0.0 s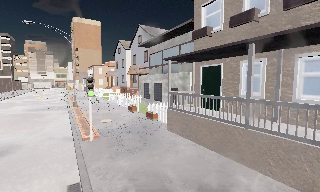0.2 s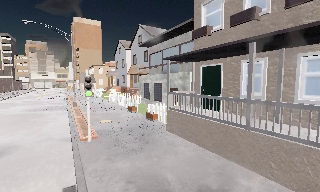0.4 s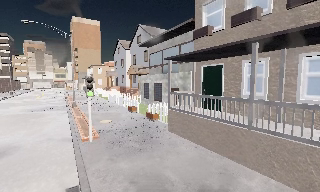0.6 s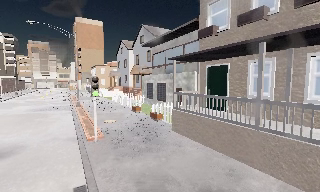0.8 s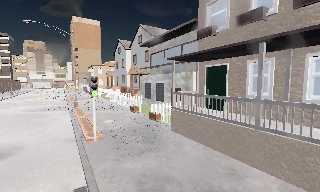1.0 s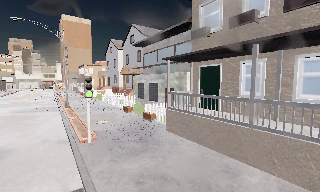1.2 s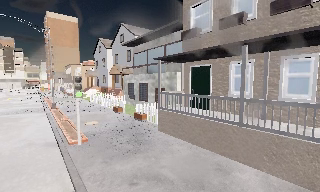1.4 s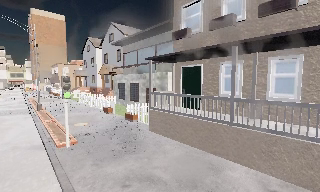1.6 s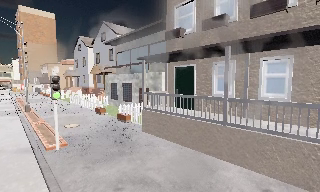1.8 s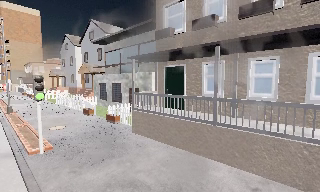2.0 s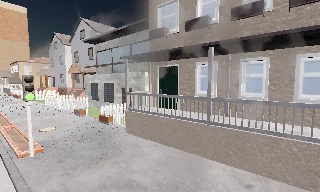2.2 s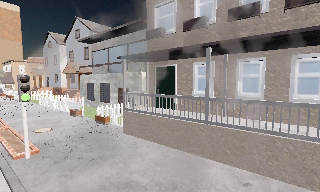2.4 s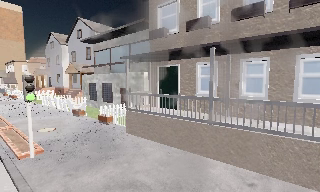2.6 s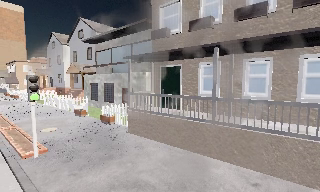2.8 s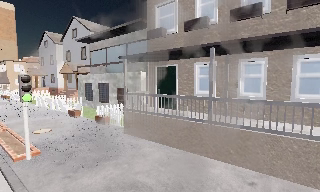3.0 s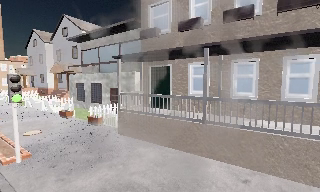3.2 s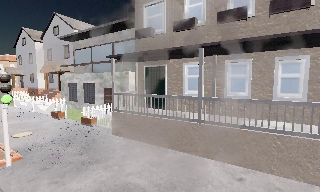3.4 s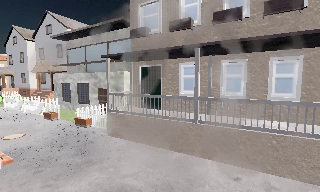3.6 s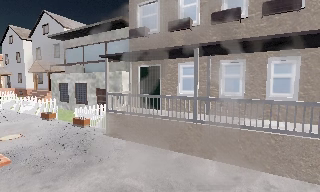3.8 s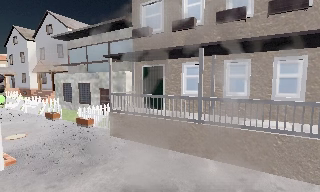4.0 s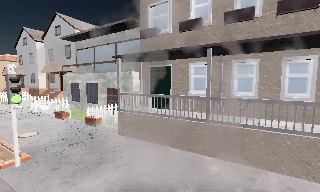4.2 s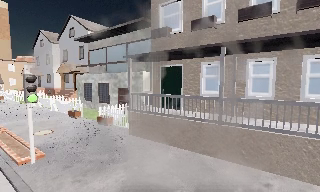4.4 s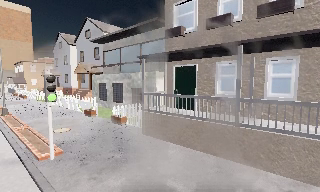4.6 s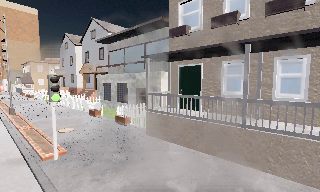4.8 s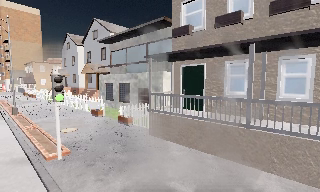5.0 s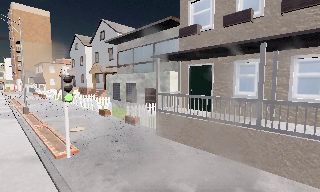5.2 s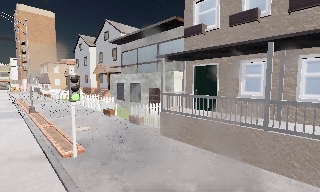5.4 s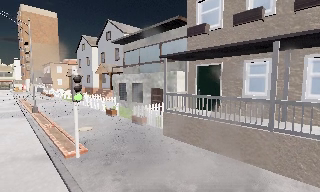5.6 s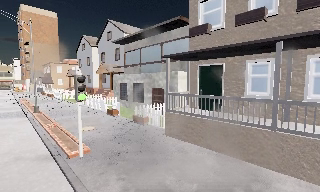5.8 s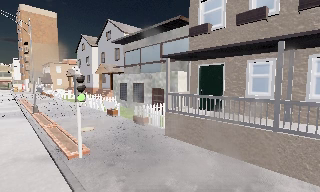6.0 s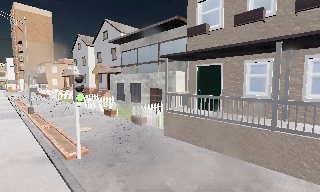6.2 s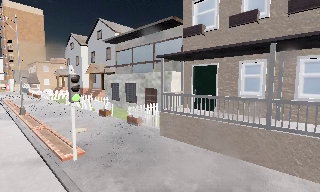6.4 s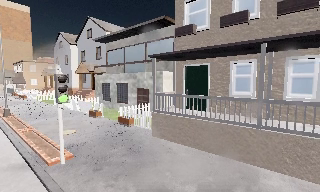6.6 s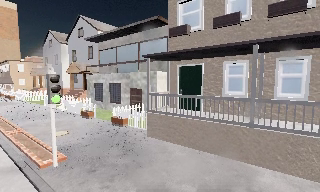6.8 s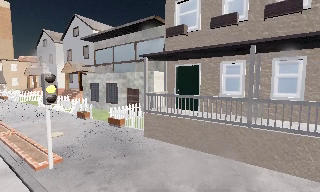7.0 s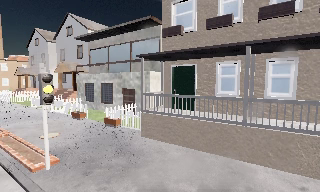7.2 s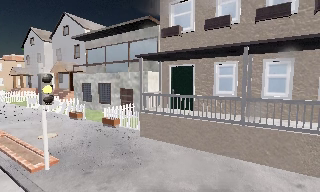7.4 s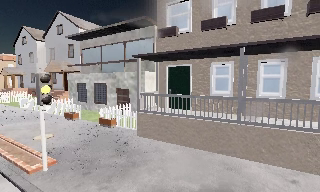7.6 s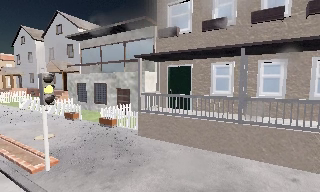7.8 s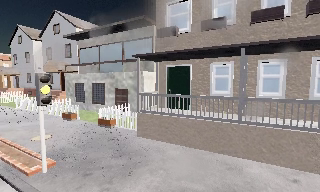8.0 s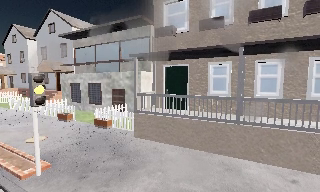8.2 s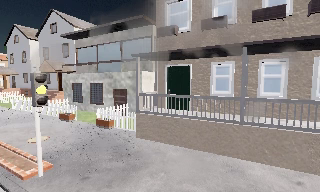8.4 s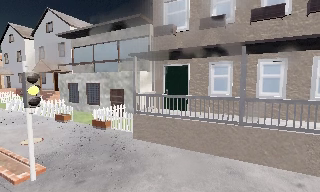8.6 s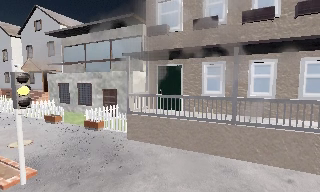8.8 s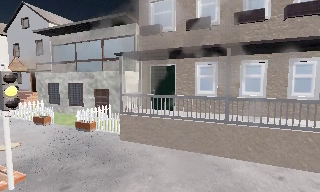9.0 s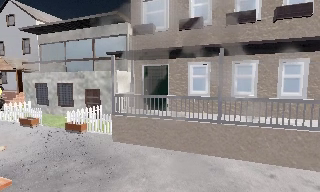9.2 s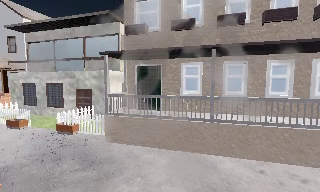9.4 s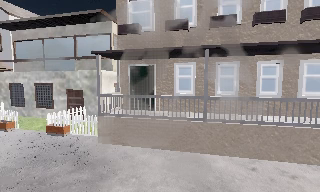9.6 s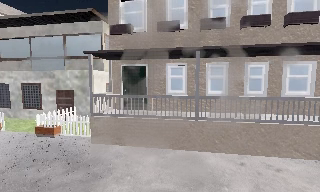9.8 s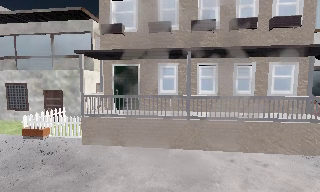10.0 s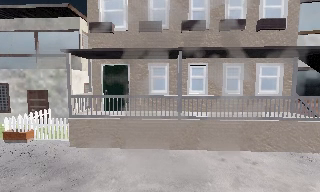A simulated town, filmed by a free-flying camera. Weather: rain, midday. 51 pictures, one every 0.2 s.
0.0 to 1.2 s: The camera travels to its left, about 0.5 m.
1.2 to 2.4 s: The scene slides to the left, as the camera pans about 15 degrees to its right.
2.4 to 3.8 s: The camera shifts only a little, or ends up much as it began.
3.8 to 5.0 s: The camera swings to its left by about 15 degrees, and the scene slides to the right.
5.0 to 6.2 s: The camera shifts only a little, or ends up much as it began.
6.2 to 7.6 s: The camera swings to its right by about 10 degrees, and the scene slides to the left. It travels to its left, about 0.5 m.
7.6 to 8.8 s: The camera shifts only a little, or ends up much as it began.
8.8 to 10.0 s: The scene slides to the left, as the camera pans about 20 degrees to its right.
The film runs forward here.
